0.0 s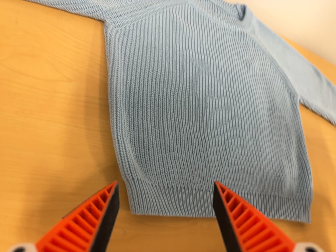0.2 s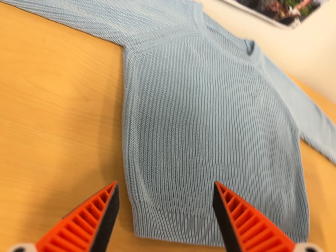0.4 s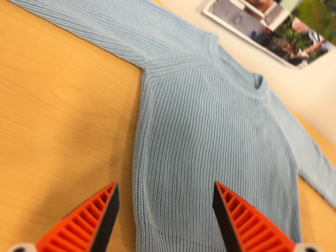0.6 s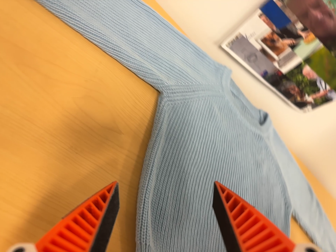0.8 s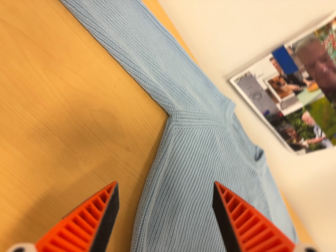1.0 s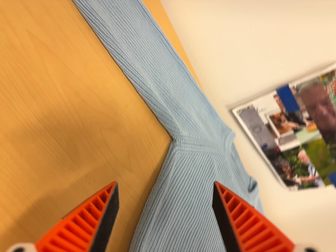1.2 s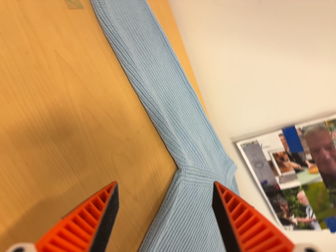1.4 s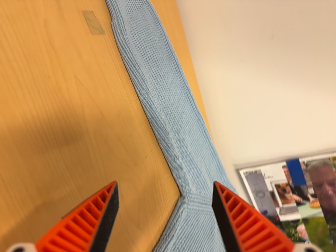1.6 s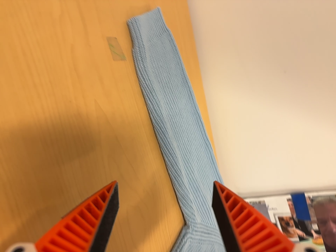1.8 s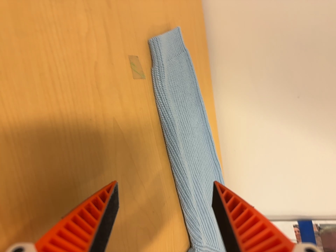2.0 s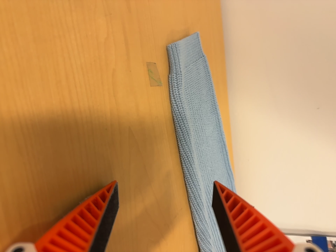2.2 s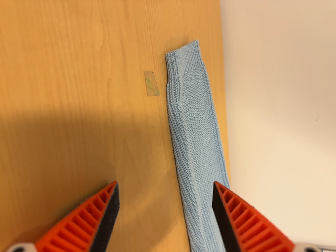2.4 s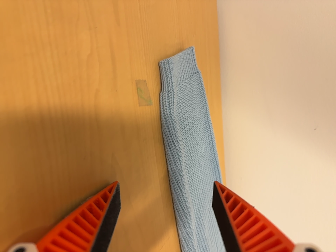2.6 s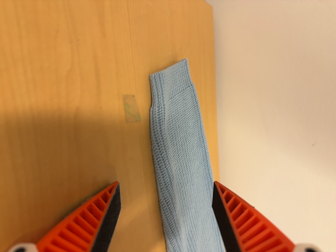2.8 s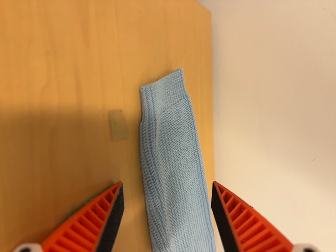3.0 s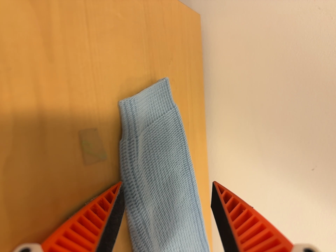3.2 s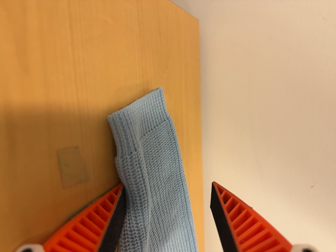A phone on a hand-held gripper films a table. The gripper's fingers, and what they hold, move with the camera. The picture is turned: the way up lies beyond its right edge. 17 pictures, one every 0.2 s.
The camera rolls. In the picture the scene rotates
clockwise.
The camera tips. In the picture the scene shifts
downward.
0.0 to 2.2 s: The camera travels to its left and toward the top of its view, about 22 cm. Its aim tips toward the top of its view by about 35 degrees, and the scene shifts downward. It rolls about its line of sight by about 60 degrees, and the scene rotates clockwise.
2.2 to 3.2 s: The camera travels forward and toward the top of its view, about 12 cm, so what stands in front looms larger.
The film runs forward here.
